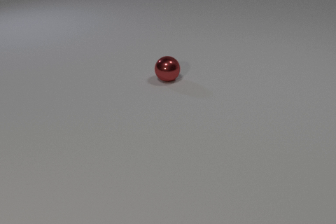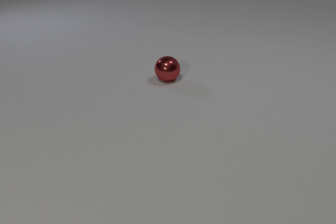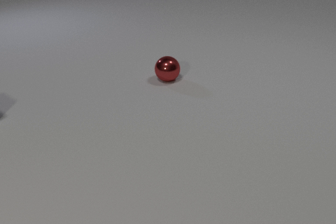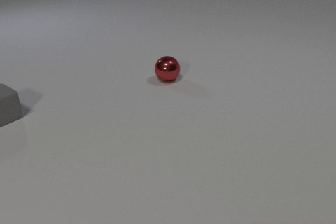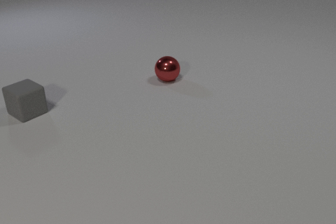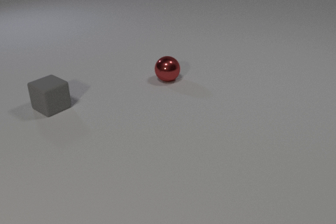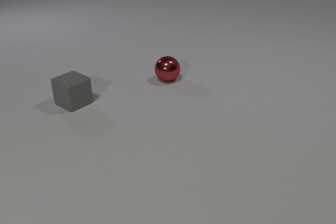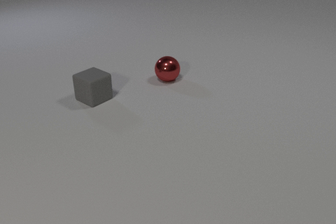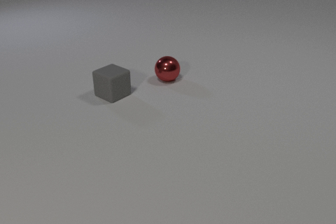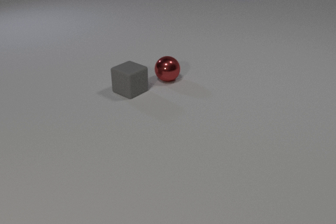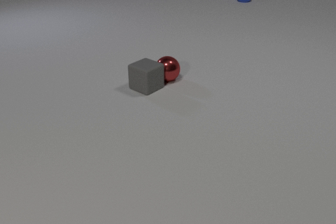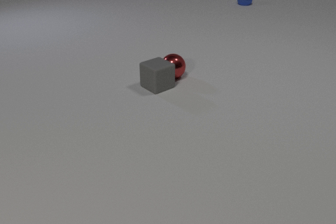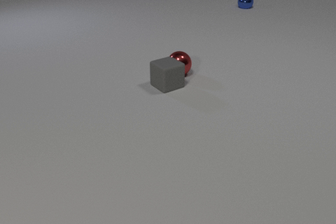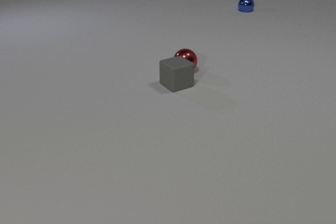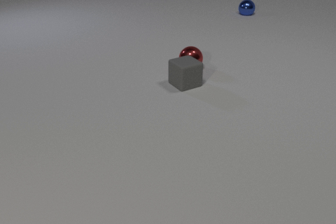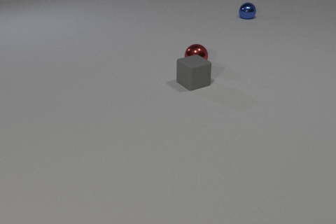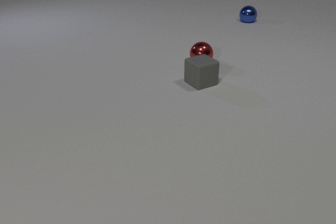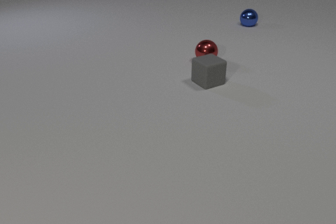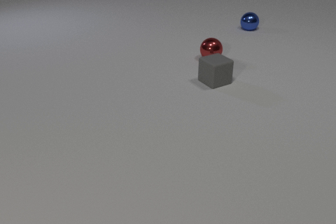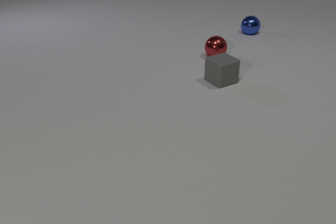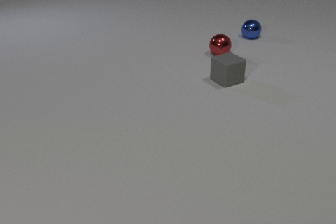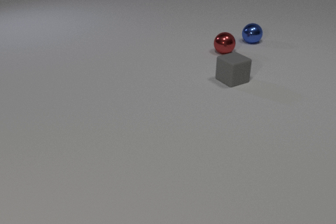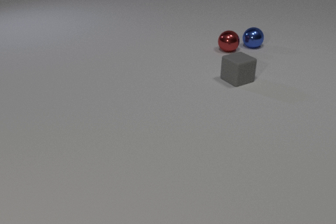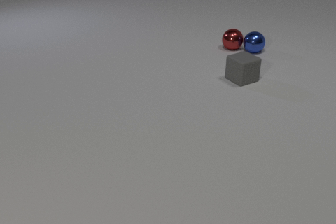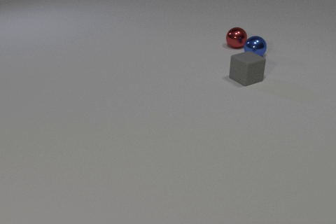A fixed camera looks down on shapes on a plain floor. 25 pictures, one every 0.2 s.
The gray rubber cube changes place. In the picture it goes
to the right.
The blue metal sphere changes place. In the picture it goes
toward the camera.
0.0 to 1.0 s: The gray rubber cube comes in at the left edge, slides to the right.
1.0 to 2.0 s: The gray rubber cube slides to the right. The blue metal sphere comes in at the top edge, rolls toward the camera. The gray rubber cube and the red metal sphere collide.
2.0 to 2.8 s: The gray rubber cube slides to the right. The red metal sphere rolls away from the camera and to the right. The blue metal sphere rolls toward the camera.
2.8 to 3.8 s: The gray rubber cube slides to the right. The red metal sphere rolls away from the camera and to the right. The blue metal sphere rolls toward the camera.
3.8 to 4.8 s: The gray rubber cube slides to the right. The red metal sphere rolls away from the camera and to the right. The blue metal sphere rolls toward the camera. The red metal sphere and the blue metal sphere collide.
How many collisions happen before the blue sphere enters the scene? 0.
What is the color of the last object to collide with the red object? blue.
What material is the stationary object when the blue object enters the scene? metal.
